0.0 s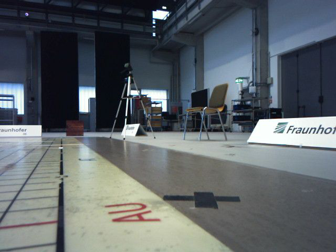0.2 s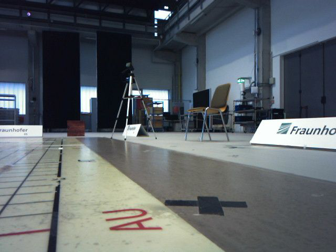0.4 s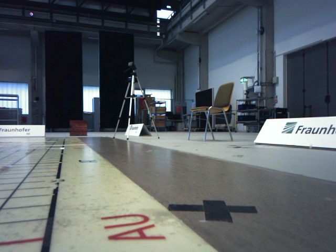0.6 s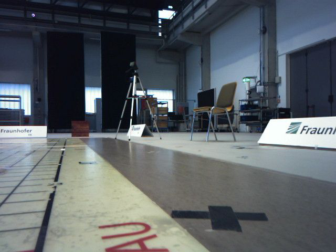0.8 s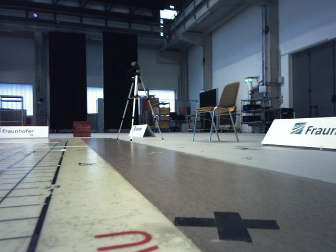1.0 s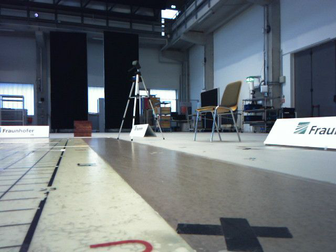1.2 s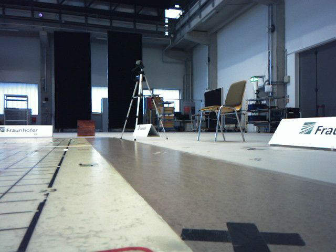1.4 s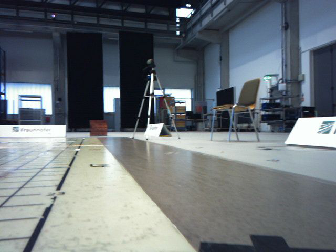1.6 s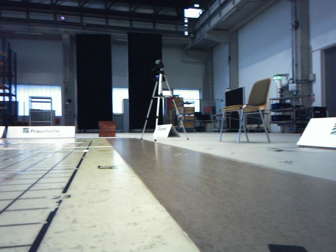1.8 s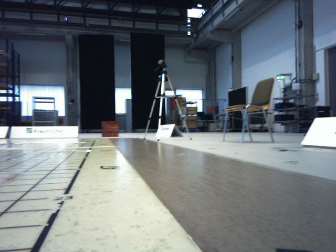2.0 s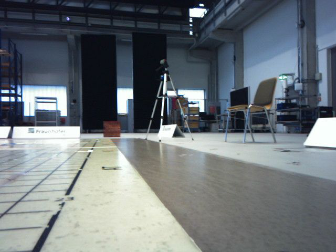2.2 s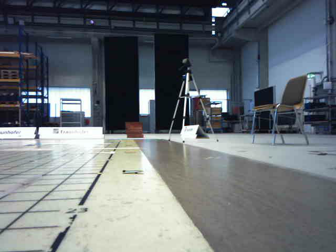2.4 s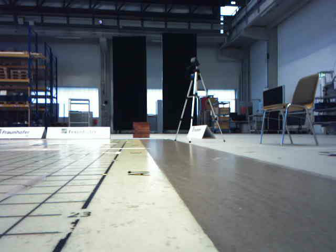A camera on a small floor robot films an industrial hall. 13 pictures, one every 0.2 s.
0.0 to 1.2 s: The camera travels forward, about 0.2 m, so what stands in front looms larger.
1.2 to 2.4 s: The camera pans to its left, which is counterclockwise from overhead, by about 10 degrees. It travels forward, about 0.2 m, so what stands in front looms larger.
The film runs forward here.
